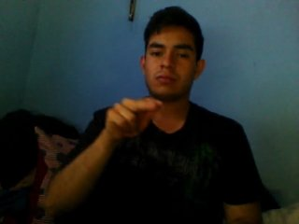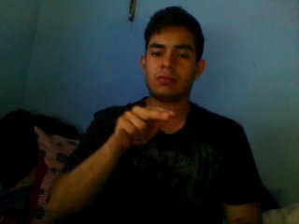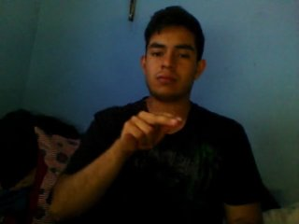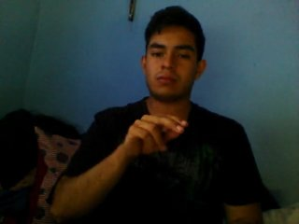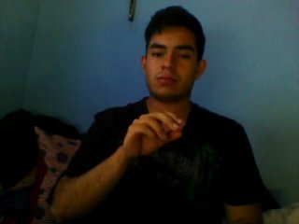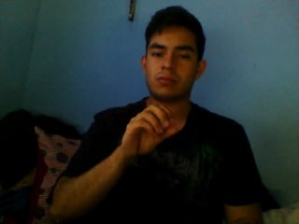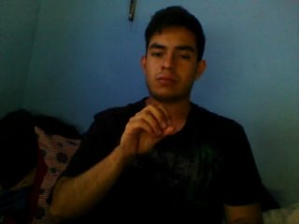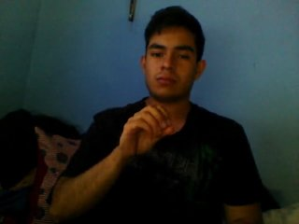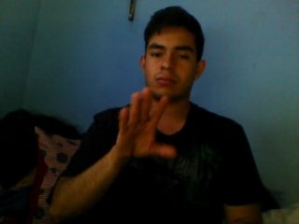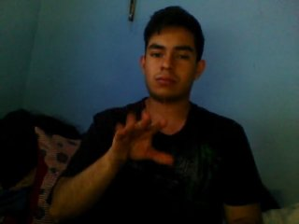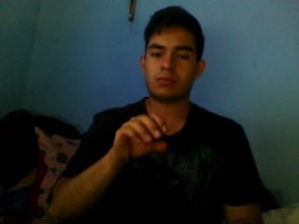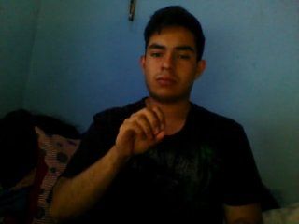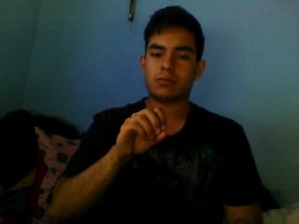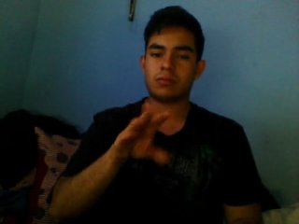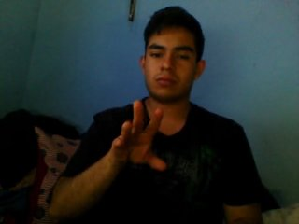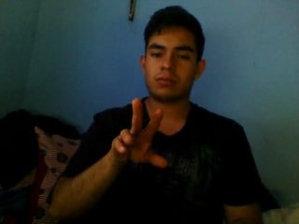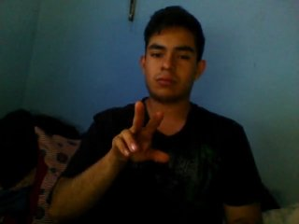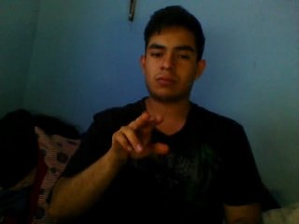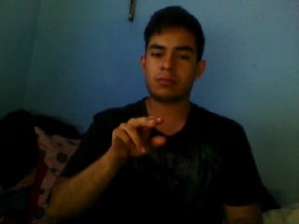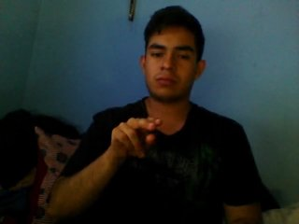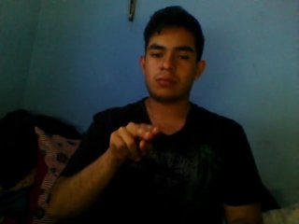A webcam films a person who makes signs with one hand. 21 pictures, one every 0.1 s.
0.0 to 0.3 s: Pointing with two fingers.
0.4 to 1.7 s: Open twice.
